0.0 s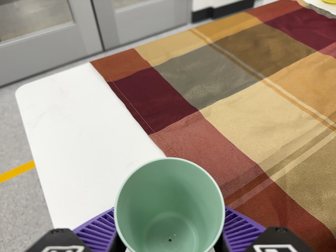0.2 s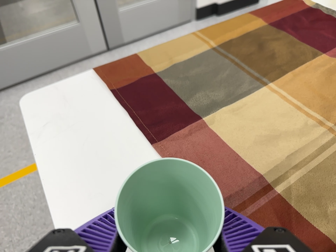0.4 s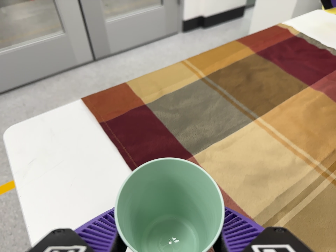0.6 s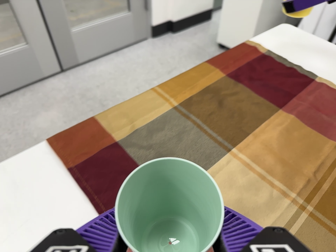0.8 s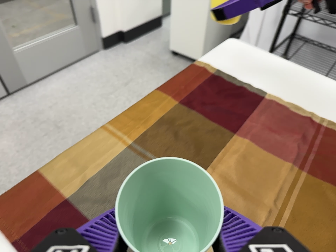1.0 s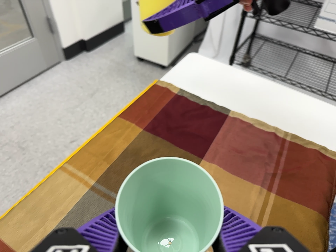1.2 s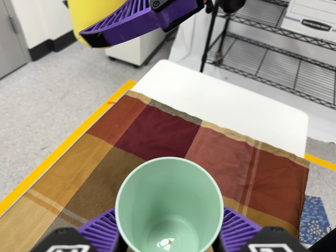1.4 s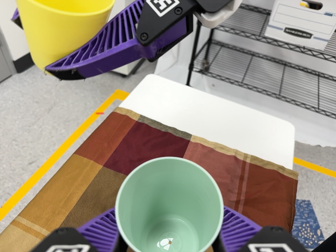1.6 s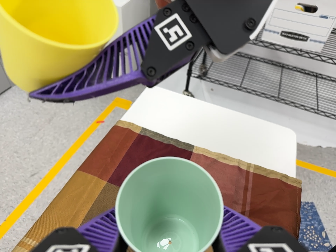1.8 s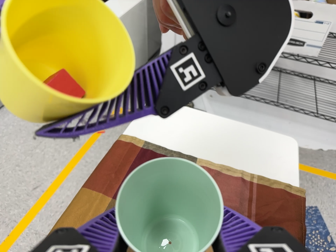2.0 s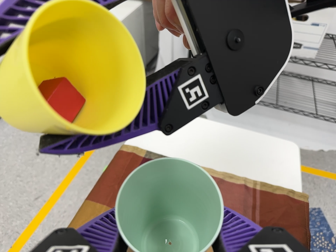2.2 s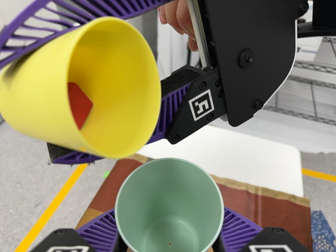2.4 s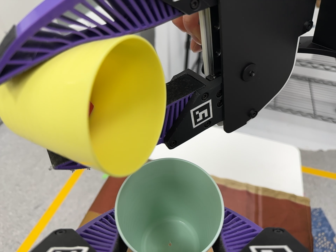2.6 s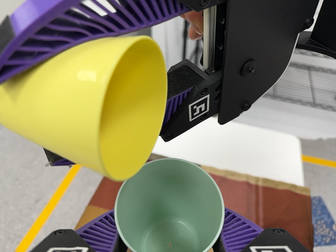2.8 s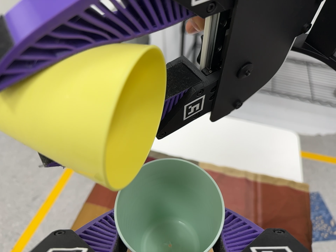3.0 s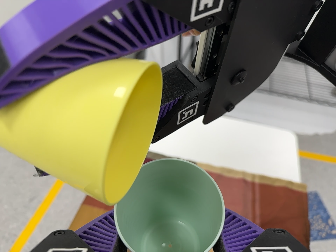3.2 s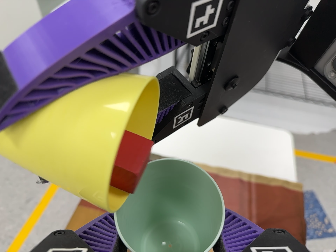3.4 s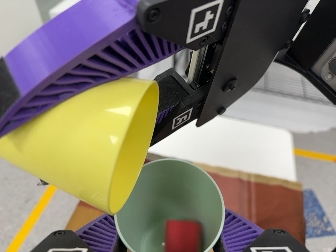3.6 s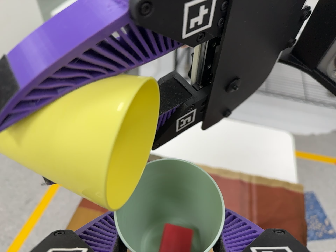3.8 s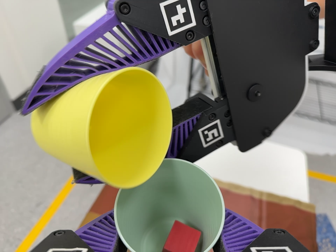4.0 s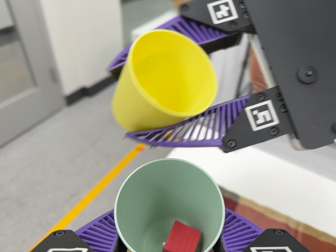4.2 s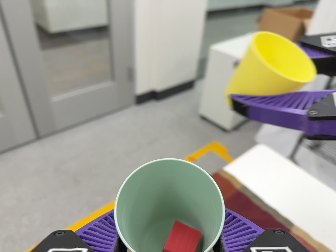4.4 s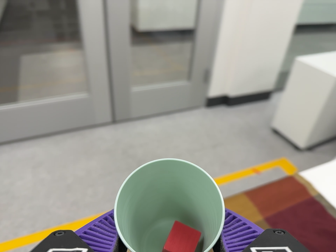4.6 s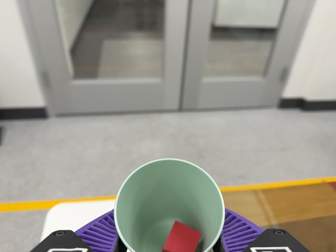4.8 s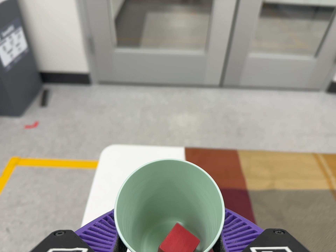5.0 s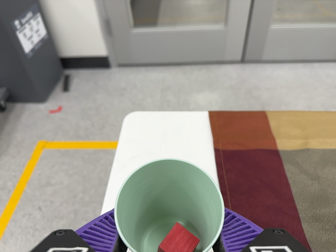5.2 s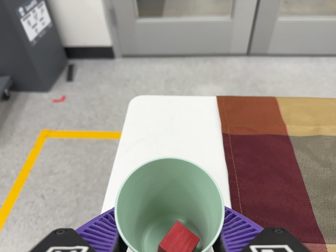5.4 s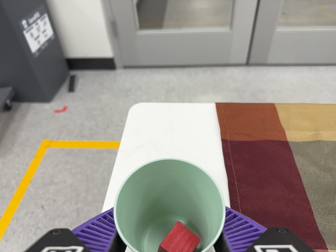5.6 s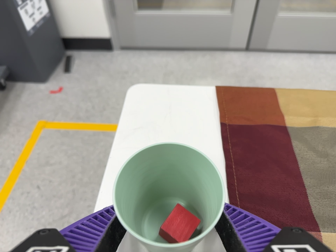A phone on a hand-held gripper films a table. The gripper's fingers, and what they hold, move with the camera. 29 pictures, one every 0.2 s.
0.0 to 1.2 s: The scene slides to the left, as the camera pans about 25 degrees to its right. It travels toward the top of its view, about 28 cm, so close, fixed things drift downward. It rolls about its line of sight by about 20 degrees, and the scene rotates counterclockwise.
1.2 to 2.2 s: The camera travels toward the top of its view, about 8 cm, so close, fixed things drift downward. It rolls about its line of sight by about 10 degrees, and the scene rotates counterclockwise.
2.2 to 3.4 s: The camera shifts only a little, or ends up much as it began.
3.4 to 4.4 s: The scene slides to the right, as the camera pans about 40 degrees to its left. It travels toward the bottom of its view, to its left and backward, about 12 cm. Its aim tips toward the top of its view by about 10 degrees. It rolls about its line of sight by about 35 degrees, and the scene rotates clockwise.
4.4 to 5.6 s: The camera pans to its left by about 25 degrees. It travels toward the bottom of its view and to its left, about 20 cm, so close, fixed things drift upward. Its aim tips toward the bottom of its view by about 10 degrees, and the scene shifts upward. It rolls about its line of sight by about 15 degrees, and the scene rotates clockwise.
The film runs forward here.
